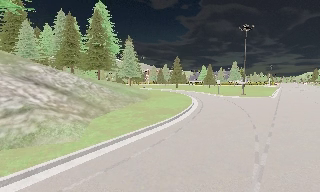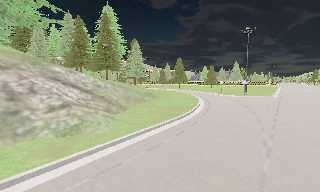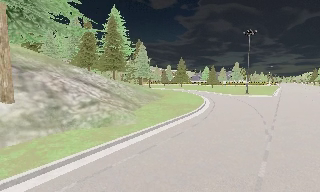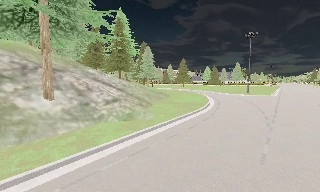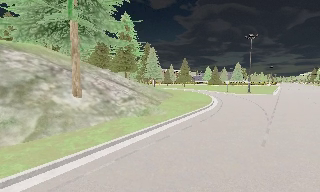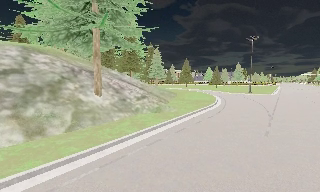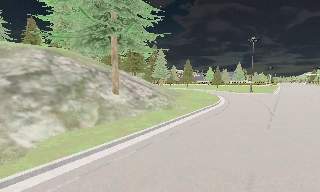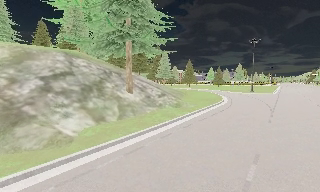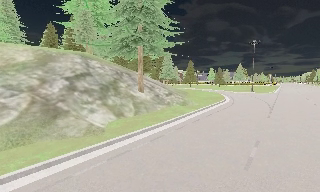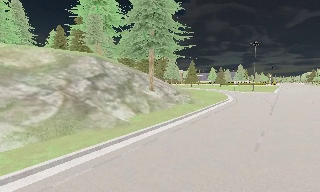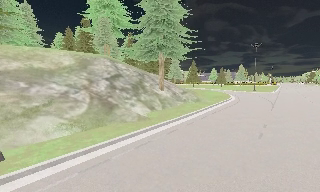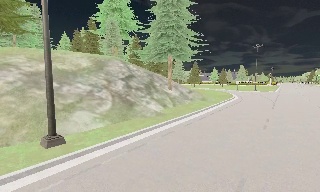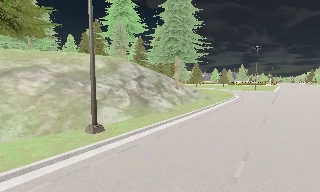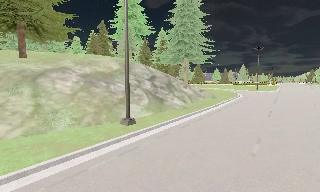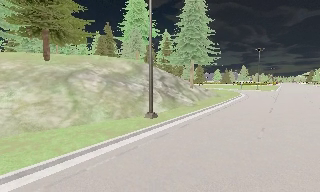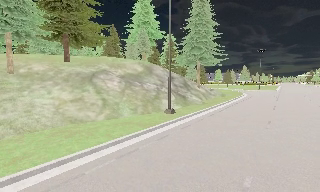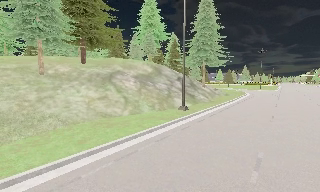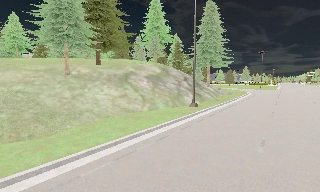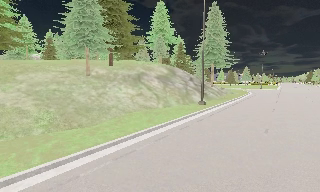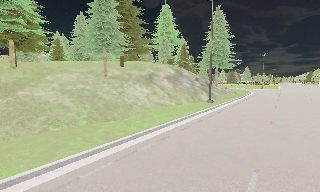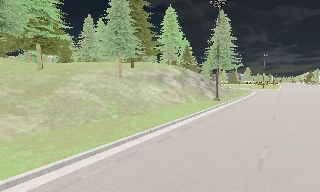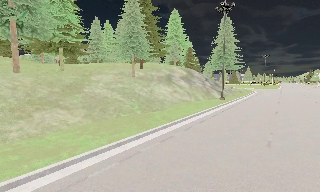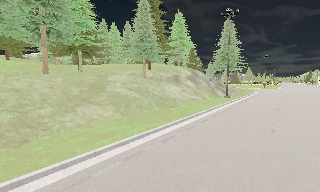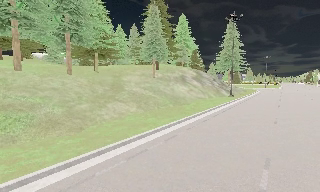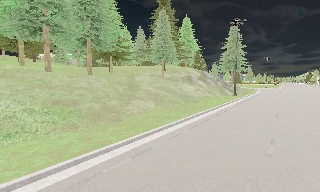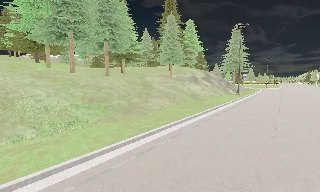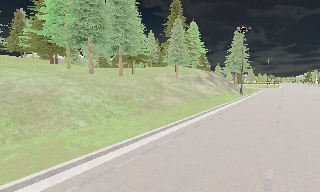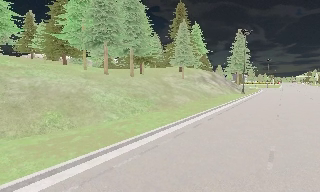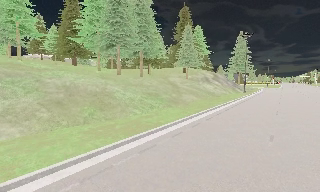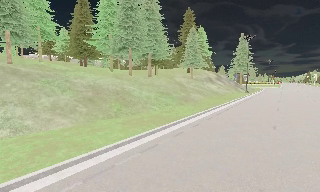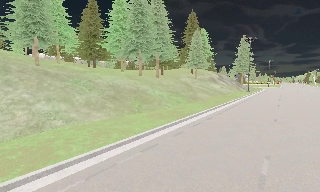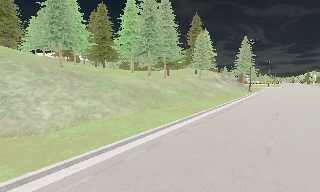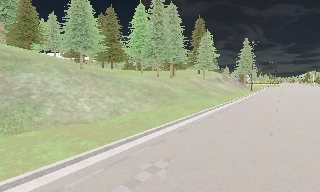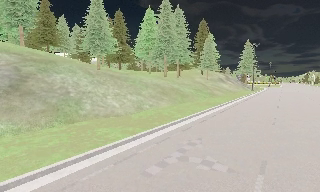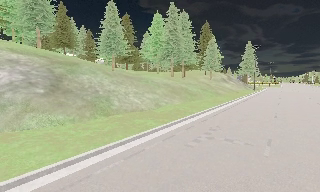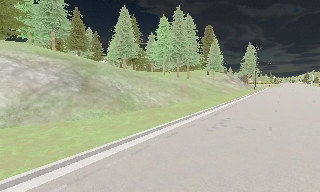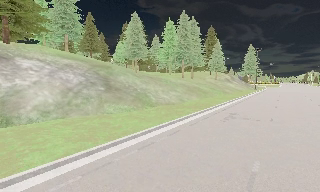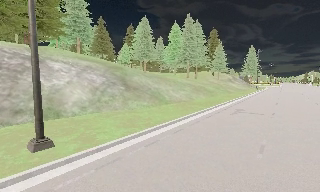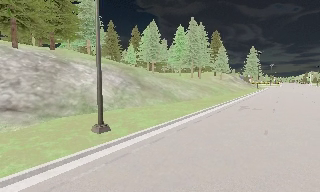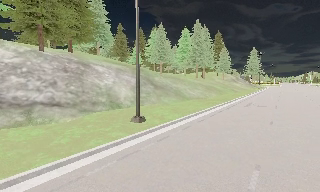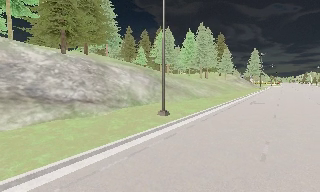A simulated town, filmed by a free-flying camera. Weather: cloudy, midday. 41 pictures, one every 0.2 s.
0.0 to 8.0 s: The camera travels backward and to its left, about 80 m, so what stands in front gets smaller.
The film runs backward here.
